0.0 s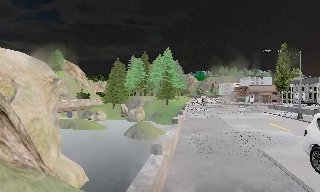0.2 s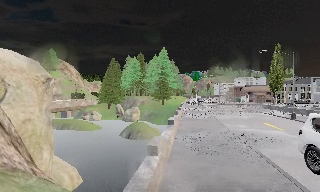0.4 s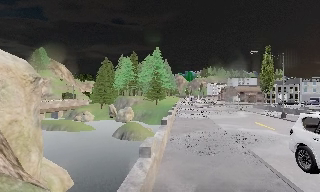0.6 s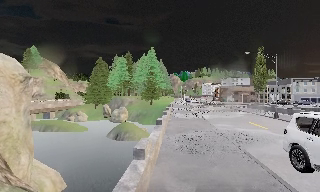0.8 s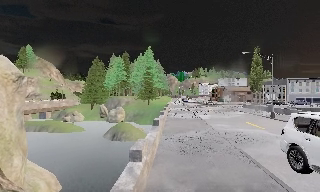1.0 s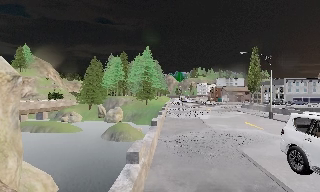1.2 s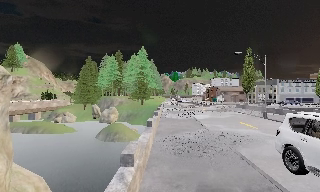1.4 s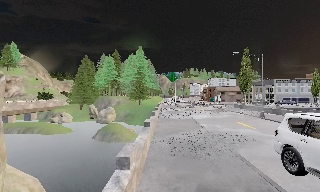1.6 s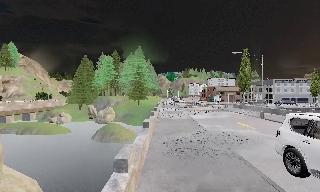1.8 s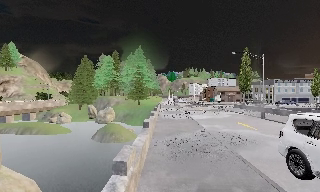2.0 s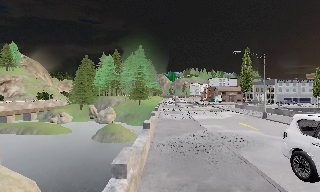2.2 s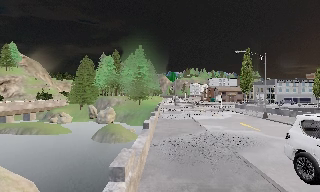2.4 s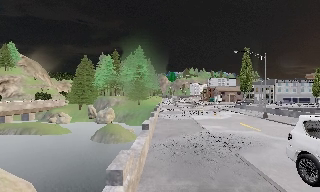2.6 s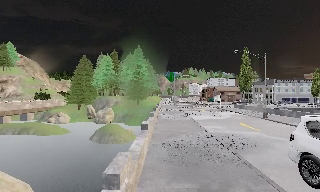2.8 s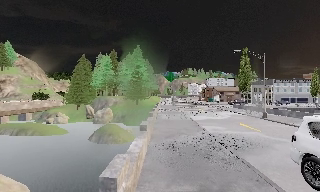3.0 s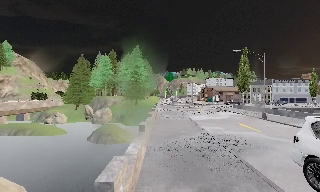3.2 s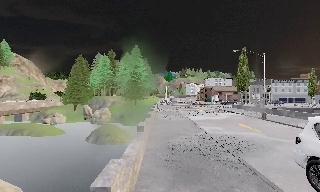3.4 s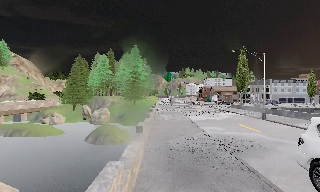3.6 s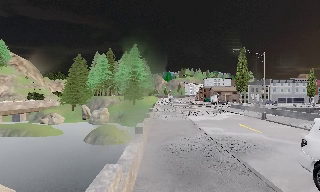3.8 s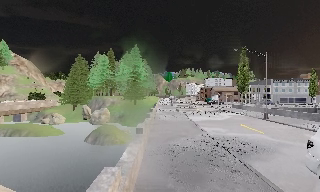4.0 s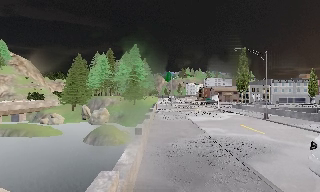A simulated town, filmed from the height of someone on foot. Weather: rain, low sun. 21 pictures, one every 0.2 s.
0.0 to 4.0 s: The scene slides to the left, as the camera pans about 10 degrees to its right. It travels forward, about 2.5 m, so what stands in front looms larger.
The film runs forward here.
